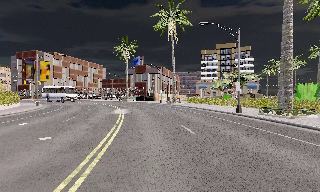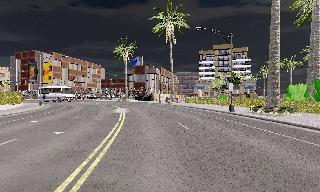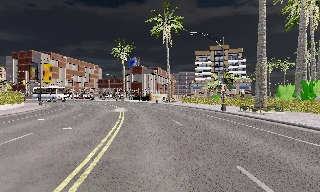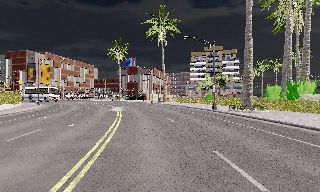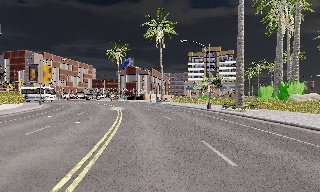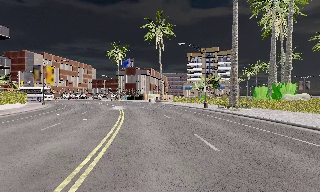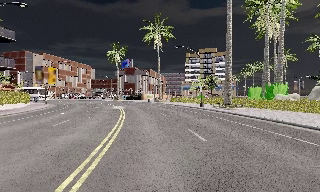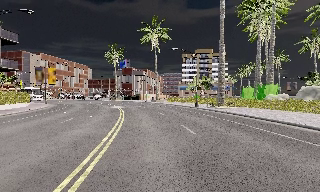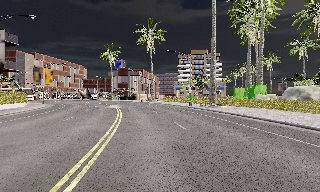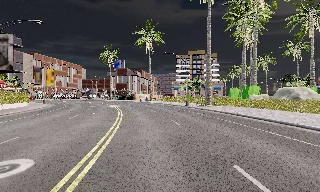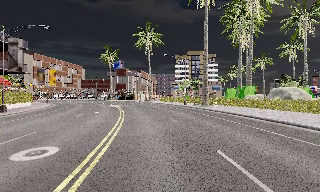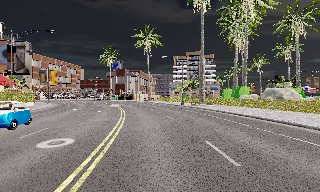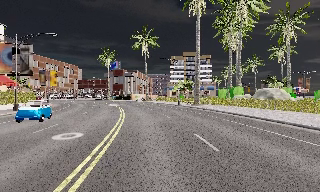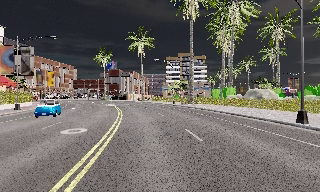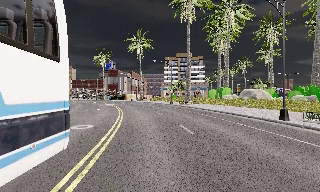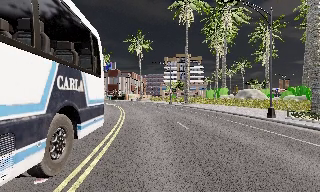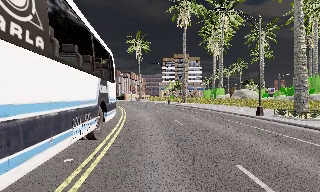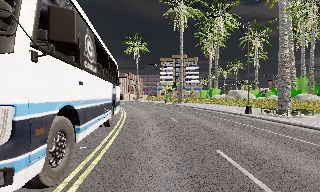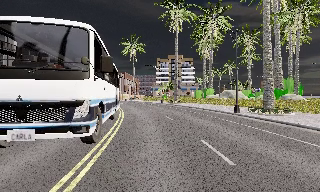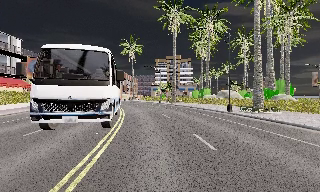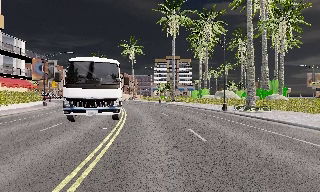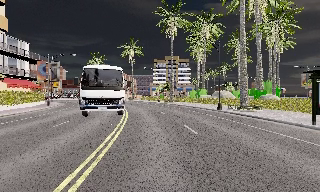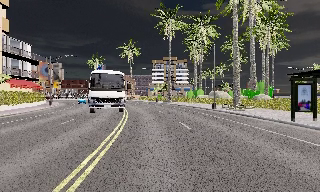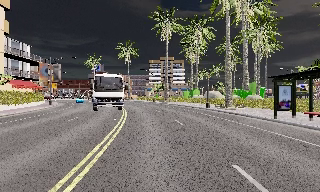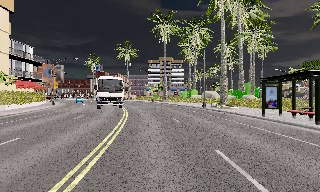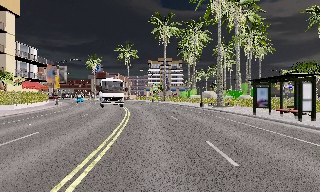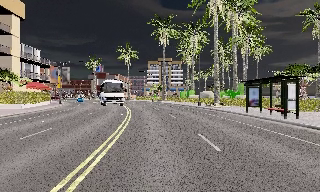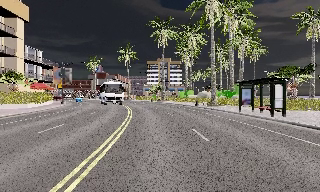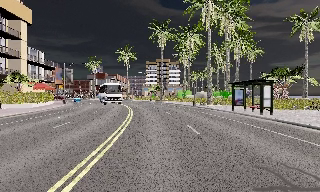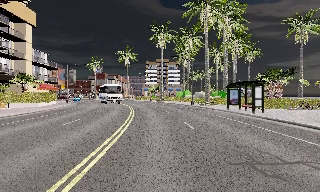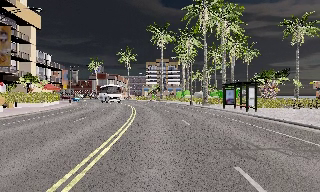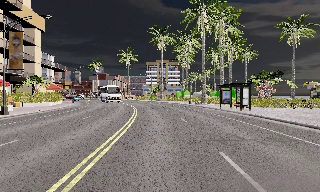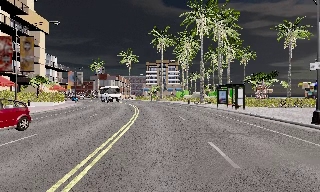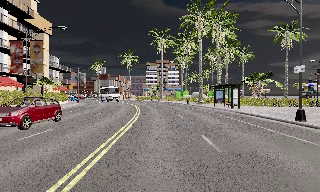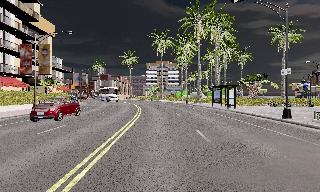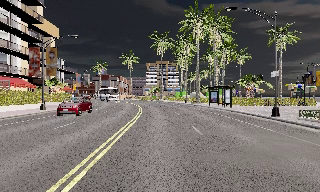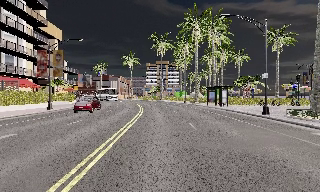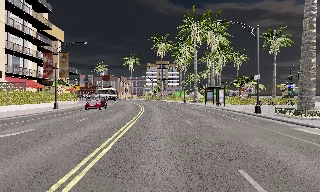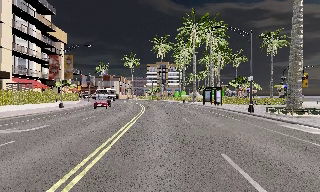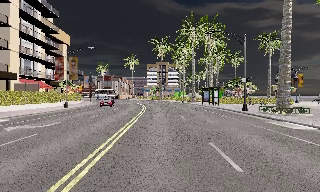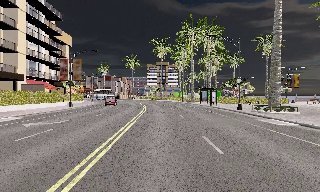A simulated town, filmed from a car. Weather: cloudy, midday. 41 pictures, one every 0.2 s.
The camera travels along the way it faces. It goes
backward.
0.0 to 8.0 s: The camera swings to its right by about 20 degrees, and the scene slides to the left. It travels backward, about 40 m, so what stands in front gets smaller.
The film runs backward here.
